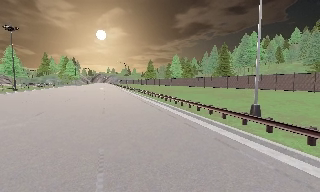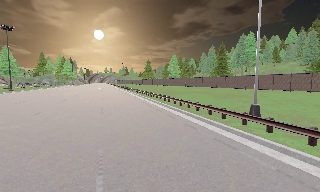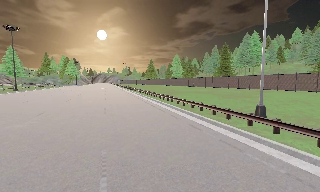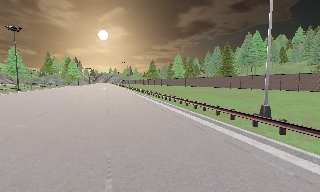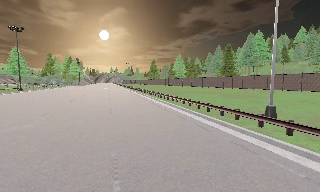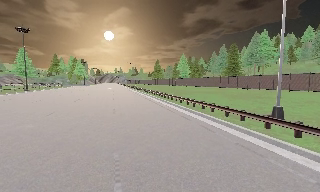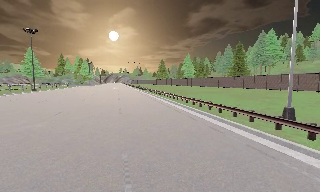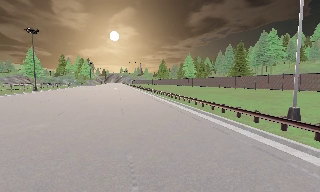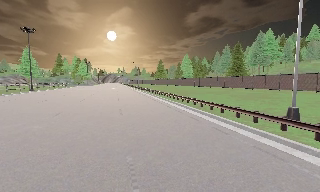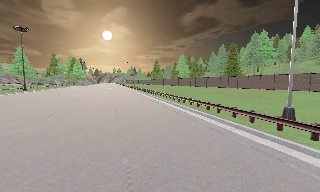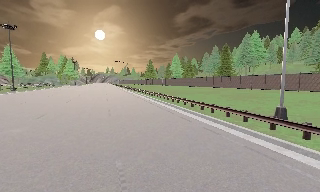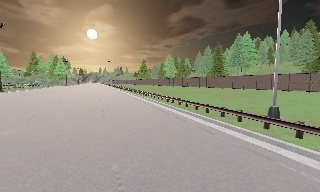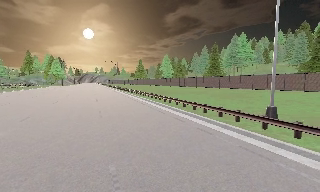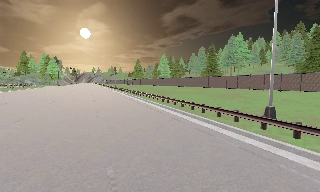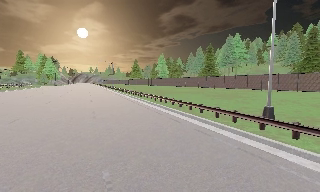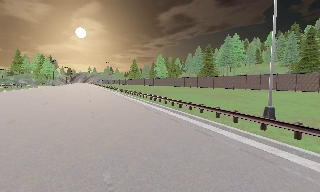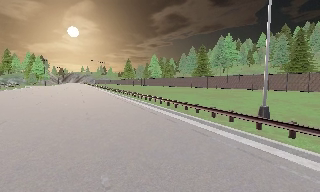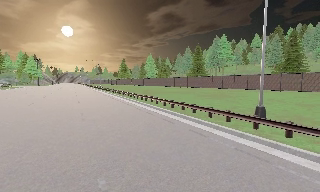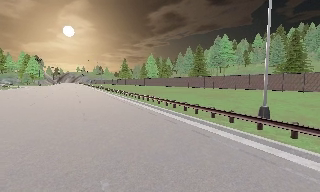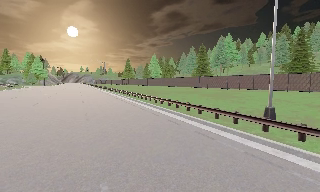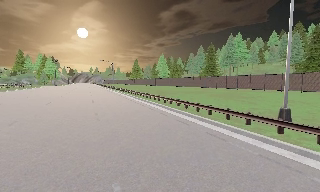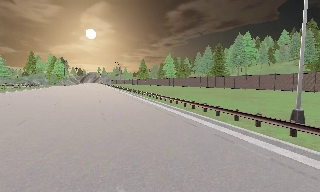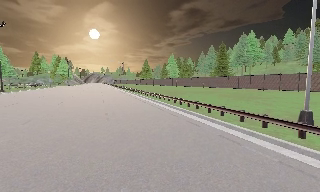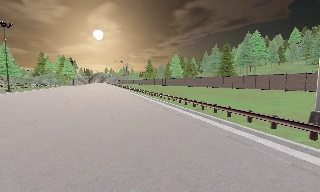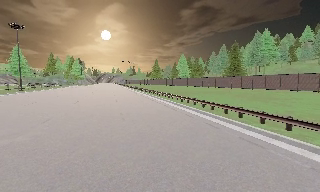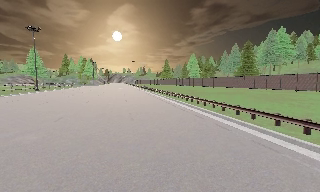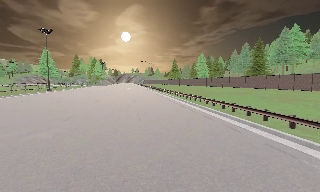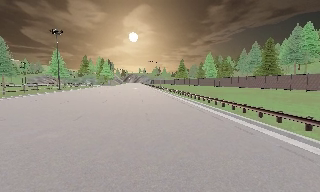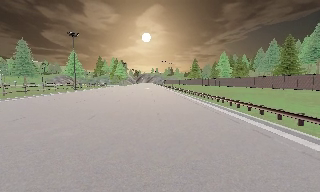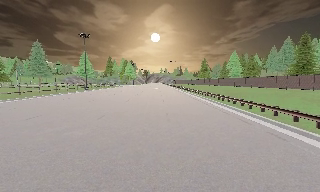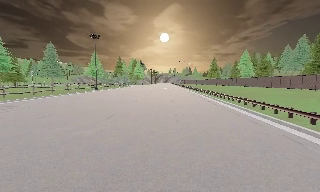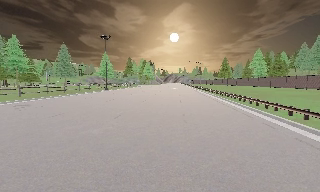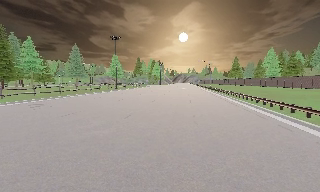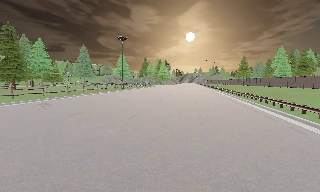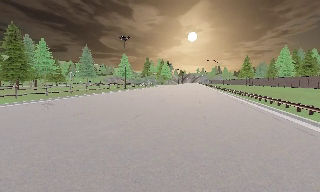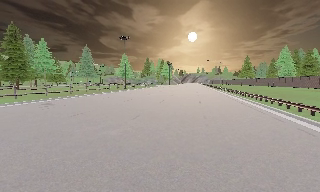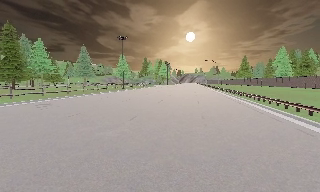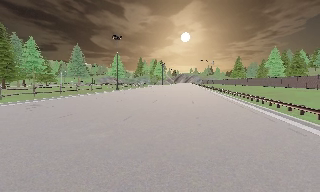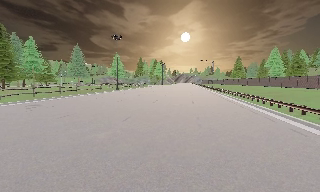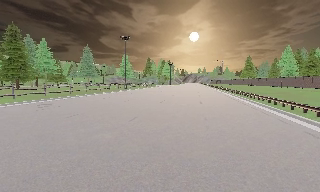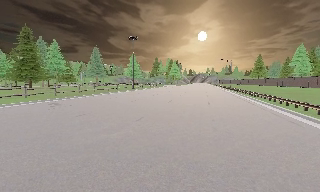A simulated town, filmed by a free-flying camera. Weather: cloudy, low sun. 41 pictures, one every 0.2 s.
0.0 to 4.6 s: The camera travels forward and to its left, about 2 m, so what stands in front looms larger.
4.6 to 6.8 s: The camera swings to its left by about 30 degrees, and the scene slides to the right. It travels forward, about 1 m.
6.8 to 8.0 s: The camera travels forward, about 0.5 m, so what stands in front looms larger.
The film runs forward here.
